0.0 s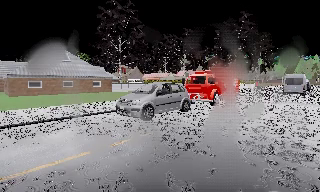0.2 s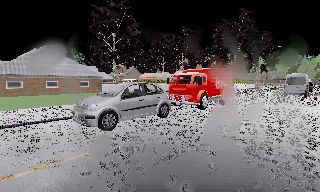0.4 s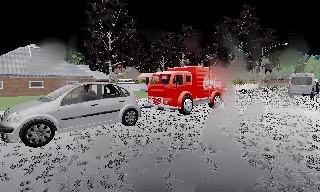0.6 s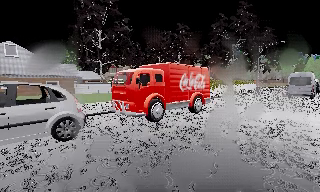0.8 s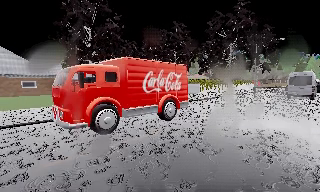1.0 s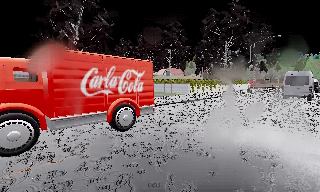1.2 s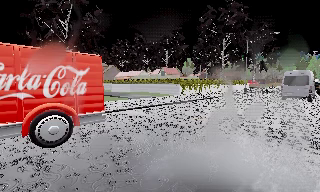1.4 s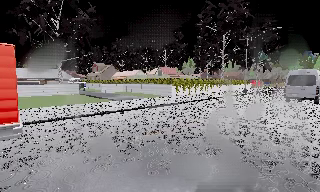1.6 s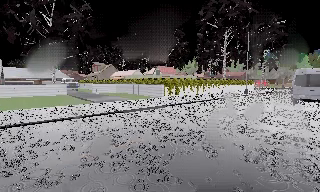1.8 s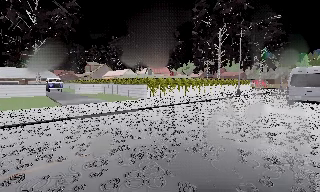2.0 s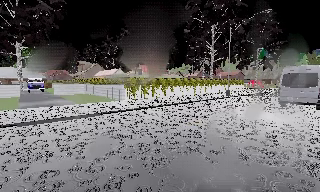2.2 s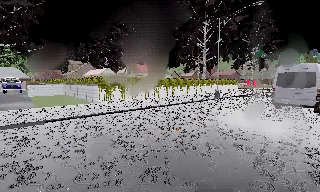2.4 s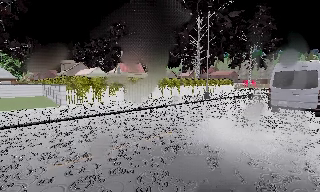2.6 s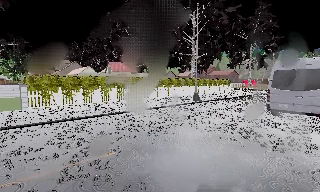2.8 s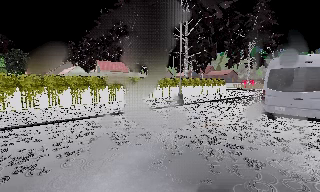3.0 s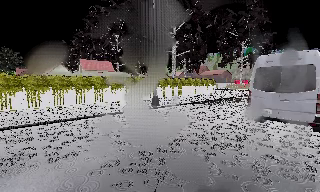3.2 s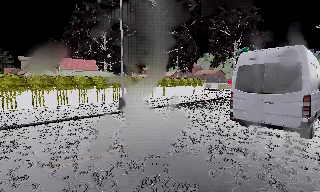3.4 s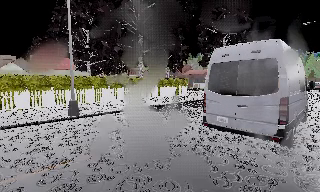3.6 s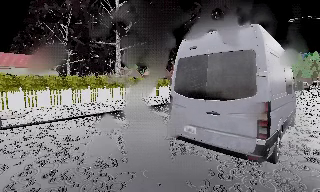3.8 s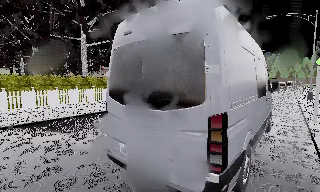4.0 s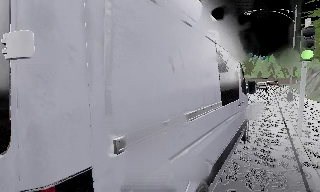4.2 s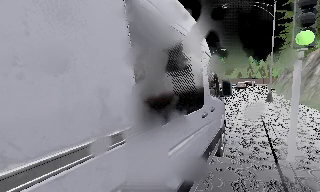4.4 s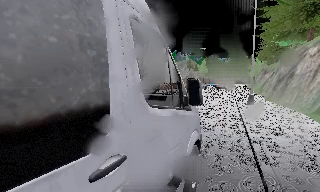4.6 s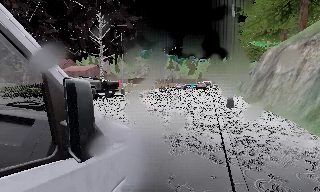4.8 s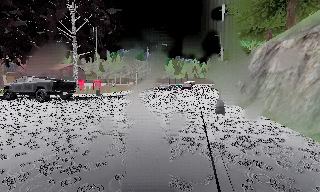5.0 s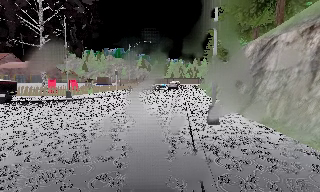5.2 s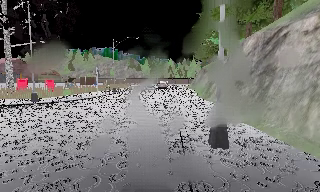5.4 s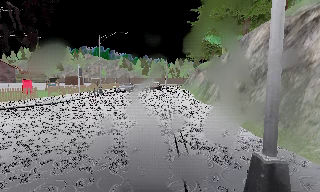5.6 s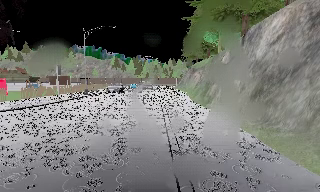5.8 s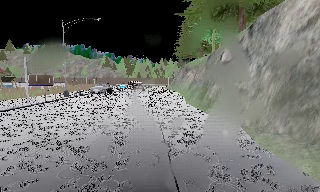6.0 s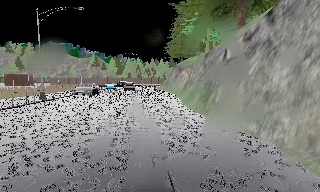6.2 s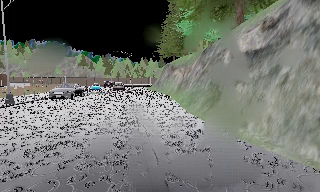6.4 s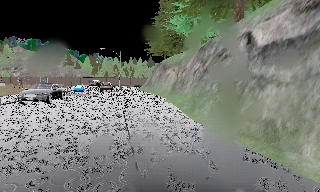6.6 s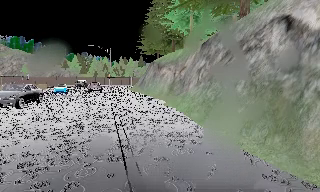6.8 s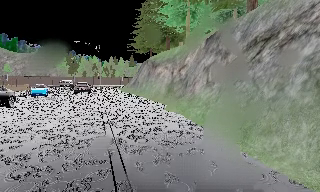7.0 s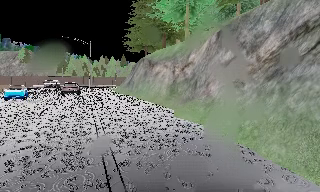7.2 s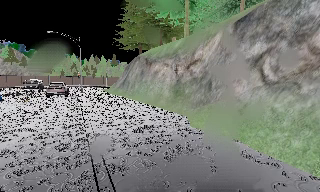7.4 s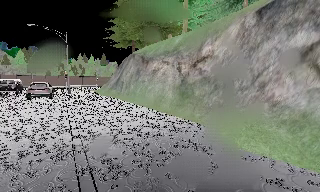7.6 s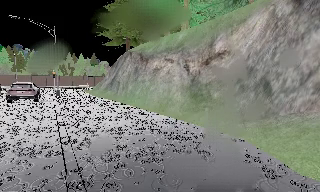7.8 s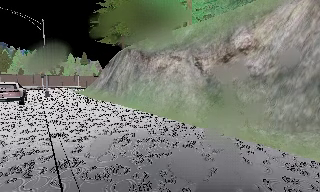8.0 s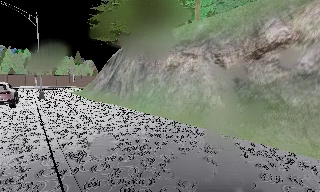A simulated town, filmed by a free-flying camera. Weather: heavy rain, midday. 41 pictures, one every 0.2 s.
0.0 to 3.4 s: The camera travels to its right and forward, about 35 m, so close, fixed things drift to the left.
3.4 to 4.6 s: The camera swings to its right by about 30 degrees, and the scene slides to the left. It travels forward and to its right, about 13 m, so what stands in front looms larger.
4.6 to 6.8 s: The camera swings to its right by about 40 degrees, and the scene slides to the left. It travels forward, about 20 m.
6.8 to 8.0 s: The camera pans to its right, which is clockwise from overhead, by about 15 degrees. It travels forward and to its left, about 10 m, so what stands in front looms larger.
The film runs forward here.
